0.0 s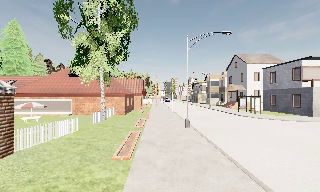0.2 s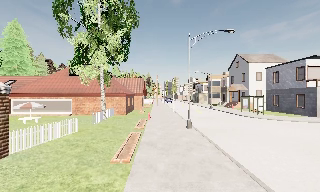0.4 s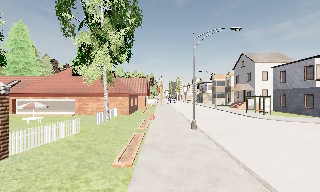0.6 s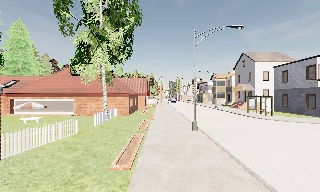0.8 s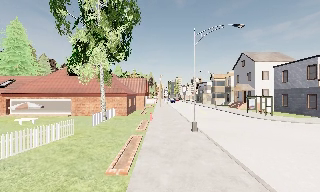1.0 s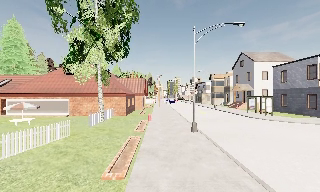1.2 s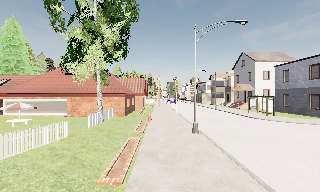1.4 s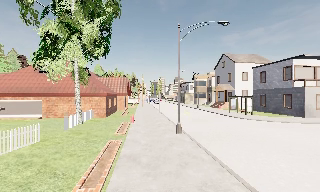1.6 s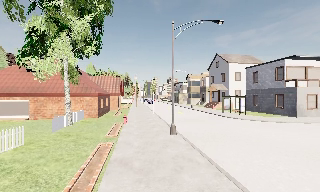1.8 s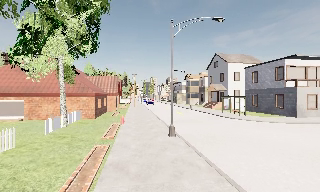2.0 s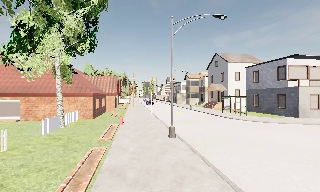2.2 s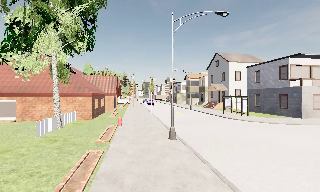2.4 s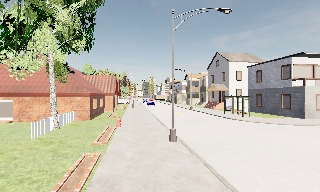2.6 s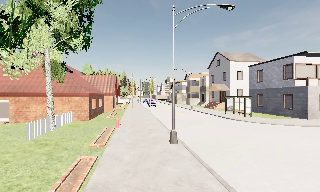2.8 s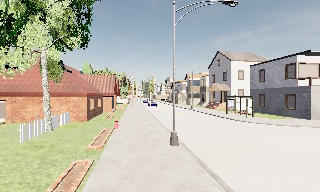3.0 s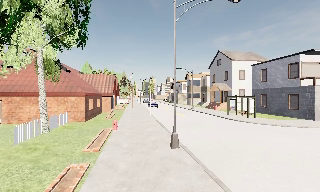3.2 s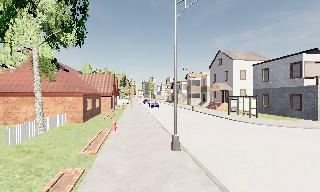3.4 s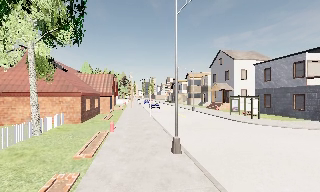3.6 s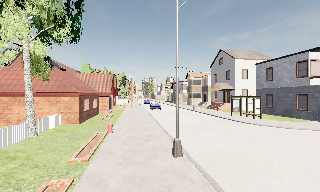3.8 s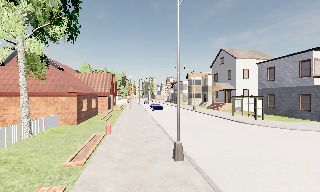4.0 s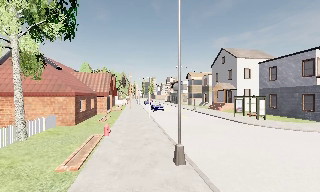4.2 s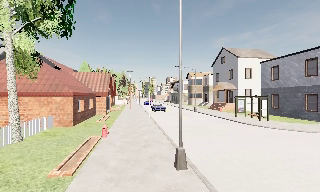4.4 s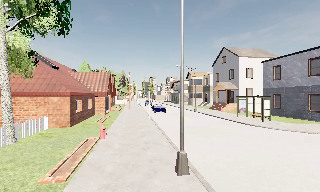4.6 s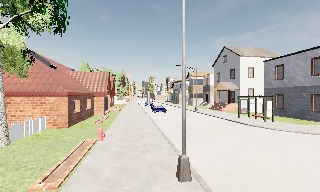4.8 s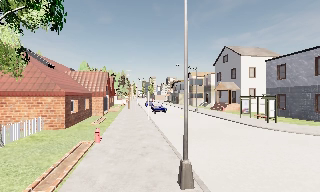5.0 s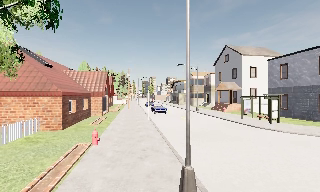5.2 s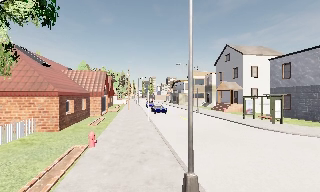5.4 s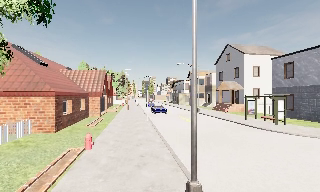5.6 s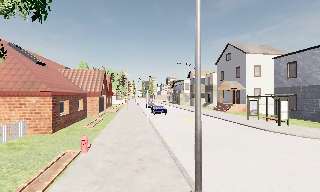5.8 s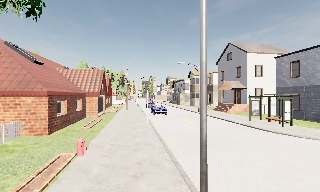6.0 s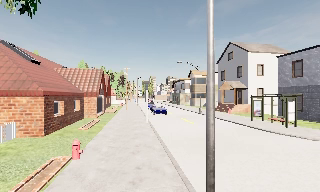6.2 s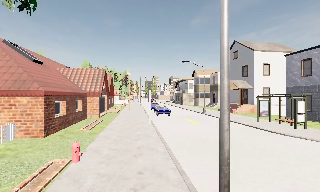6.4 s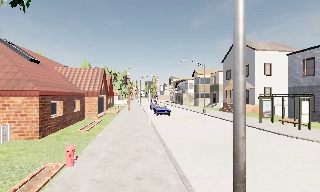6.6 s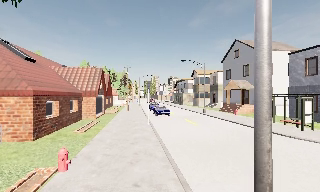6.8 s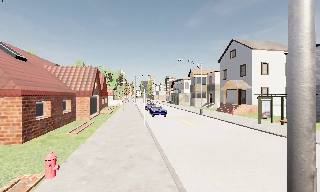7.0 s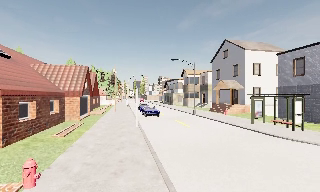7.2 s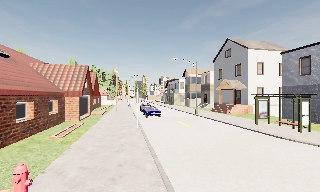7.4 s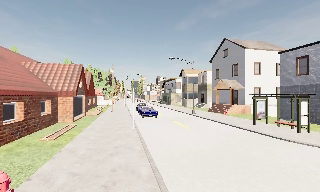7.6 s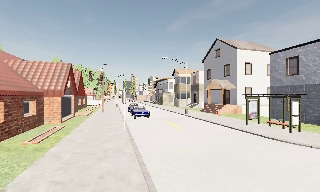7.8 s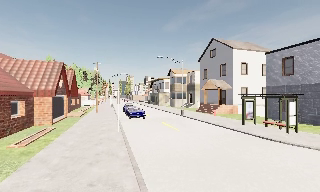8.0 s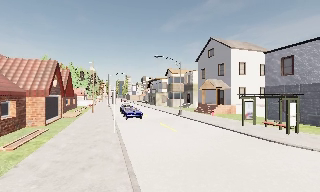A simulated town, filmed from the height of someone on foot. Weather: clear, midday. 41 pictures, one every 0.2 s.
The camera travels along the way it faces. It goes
forward.
0.0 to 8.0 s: The scene slides to the left, as the camera pans about 15 degrees to its right. It travels forward, about 14 m, so what stands in front looms larger.
The film runs forward here.
